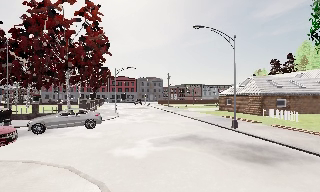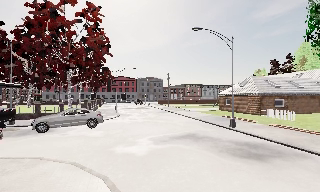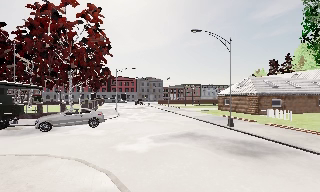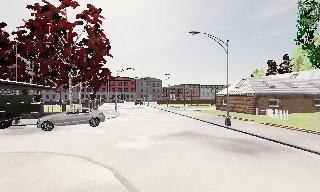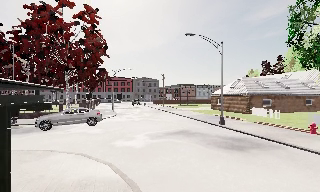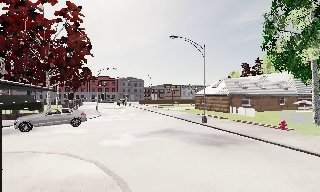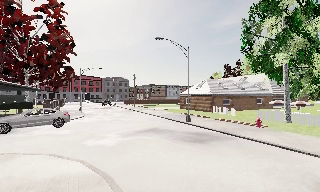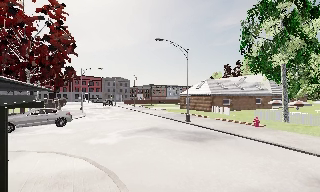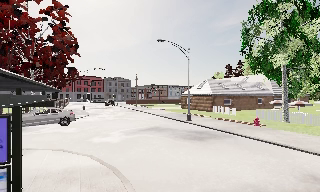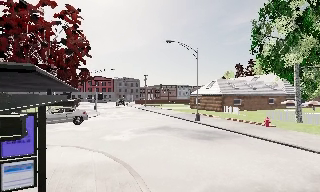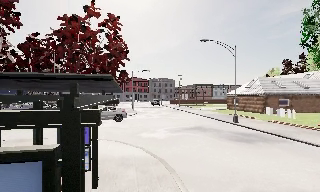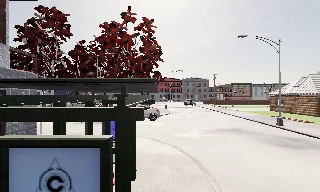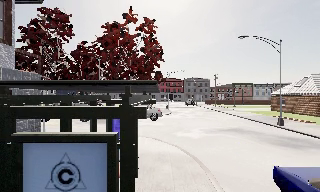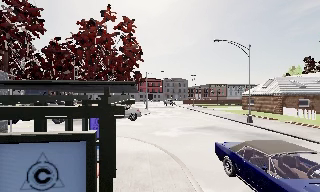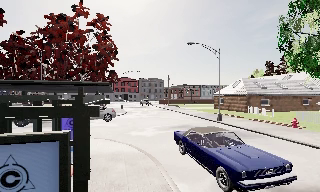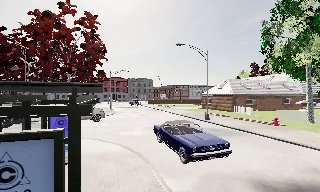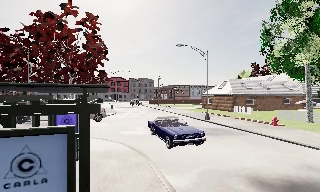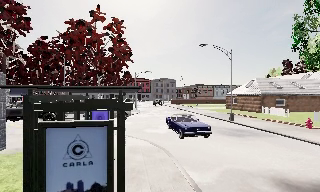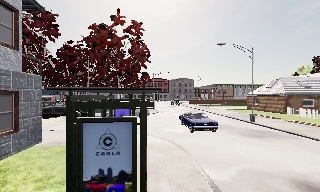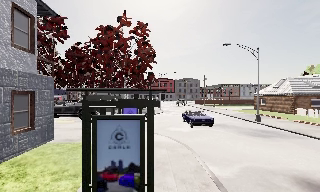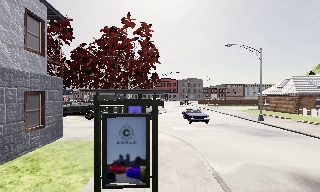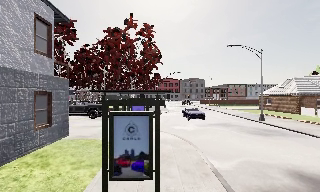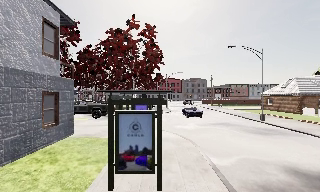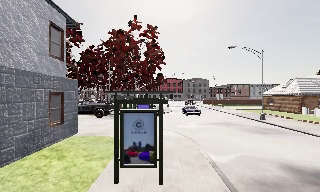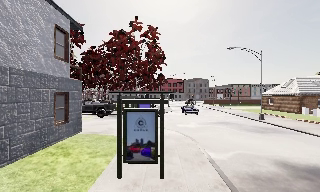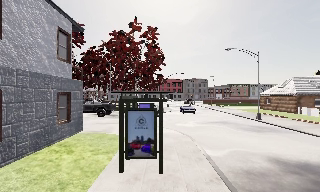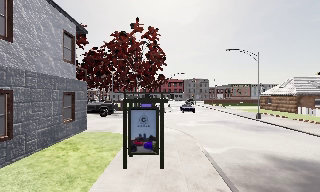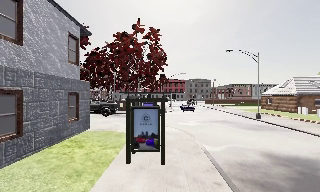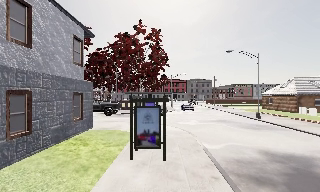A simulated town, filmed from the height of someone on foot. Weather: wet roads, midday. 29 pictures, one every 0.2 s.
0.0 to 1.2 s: The camera pans to its right, which is clockwise from overhead, by about 10 degrees. It travels backward, about 2 m, so what stands in front gets smaller.
1.2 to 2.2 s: The camera pans to its left, which is counterclockwise from overhead, by about 30 degrees. It travels backward, about 1 m, so what stands in front gets smaller.
2.2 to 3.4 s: The scene slides to the left, as the camera pans about 10 degrees to its right. It travels backward, about 1 m, so what stands in front gets smaller.
3.4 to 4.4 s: The camera swings to its left by about 10 degrees, and the scene slides to the right. It travels backward, about 1.5 m, so what stands in front gets smaller.
4.4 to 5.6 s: The camera travels backward, about 2 m, so what stands in front gets smaller.
The film runs backward here.
